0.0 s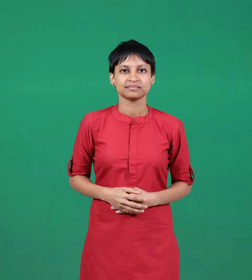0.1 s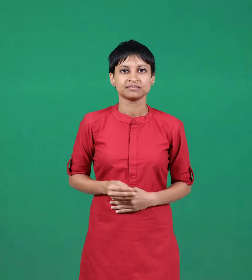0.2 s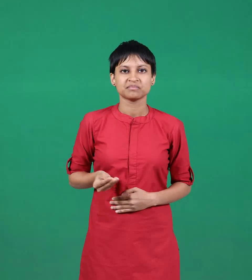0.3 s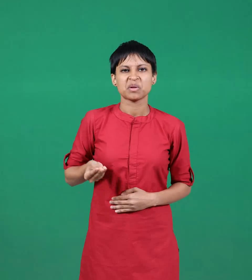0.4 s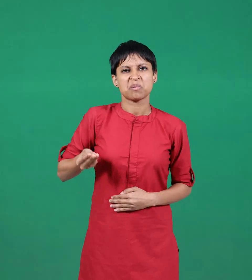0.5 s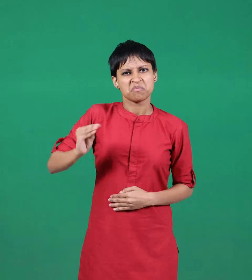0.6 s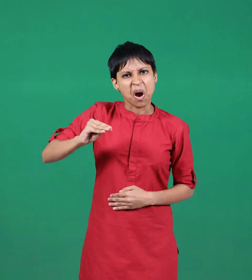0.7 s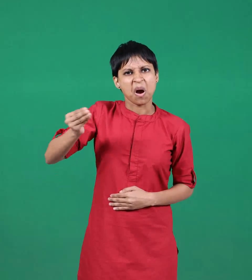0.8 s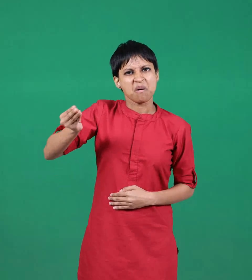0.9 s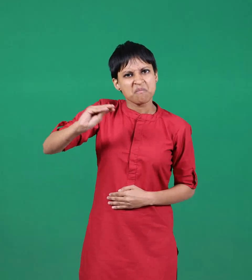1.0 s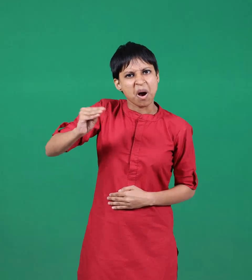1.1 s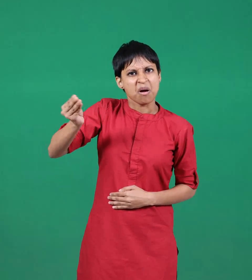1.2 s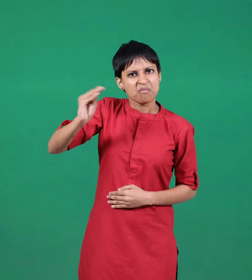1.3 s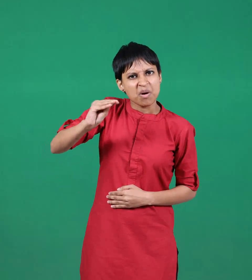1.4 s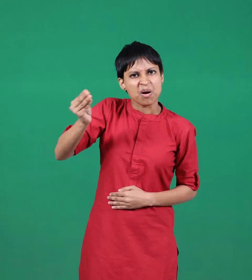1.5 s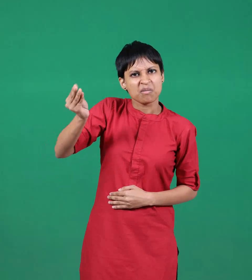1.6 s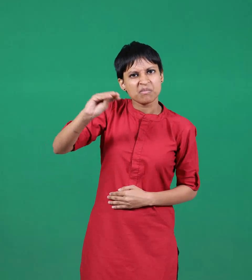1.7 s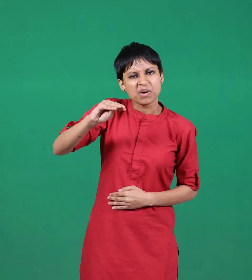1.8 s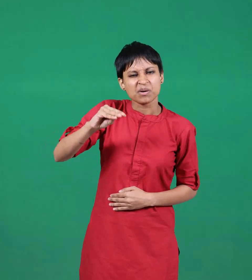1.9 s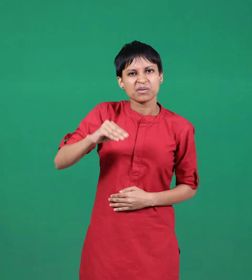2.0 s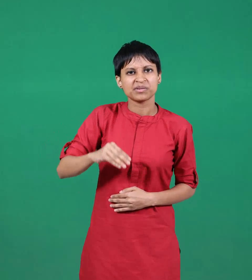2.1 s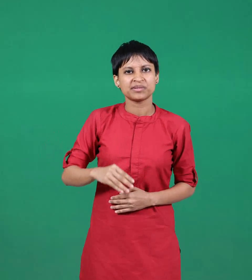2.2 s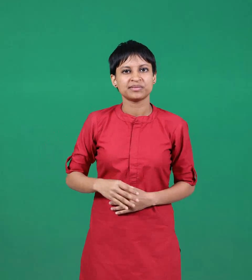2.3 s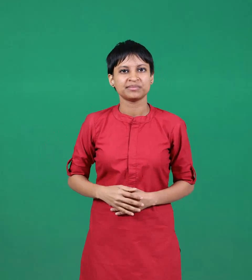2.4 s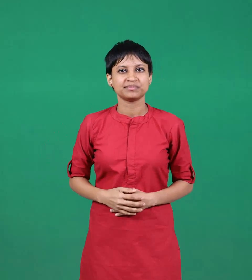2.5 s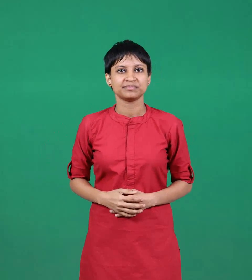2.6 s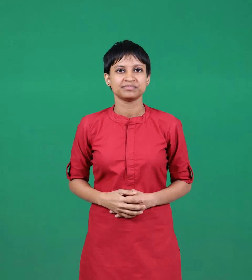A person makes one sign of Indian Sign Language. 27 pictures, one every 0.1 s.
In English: more
